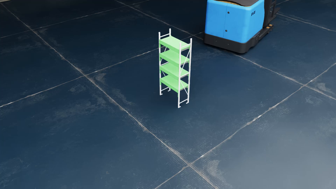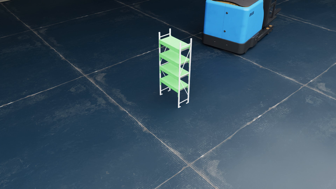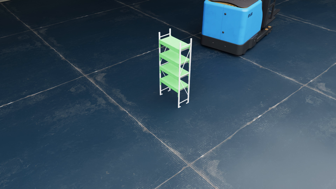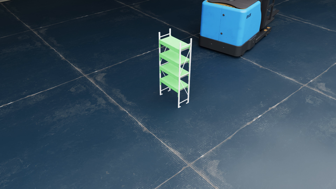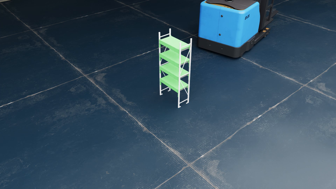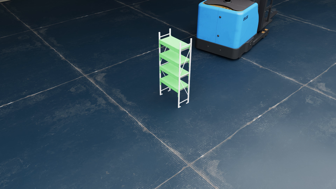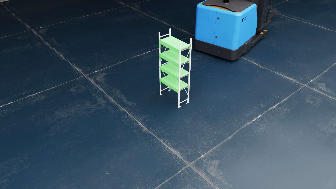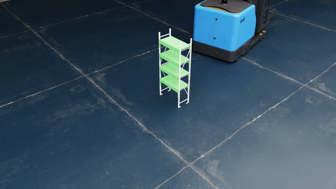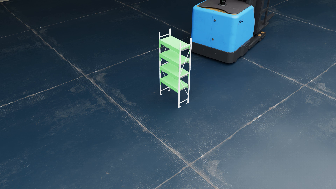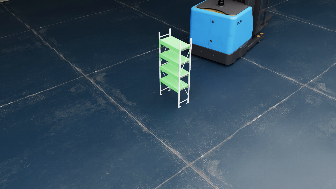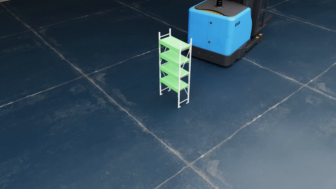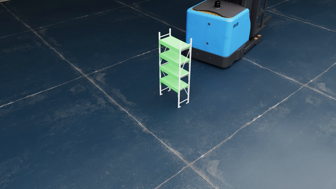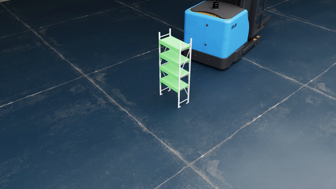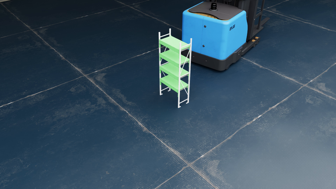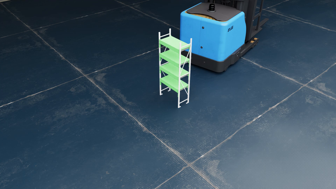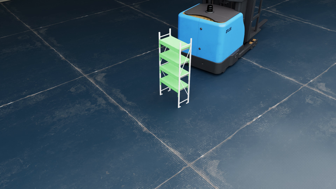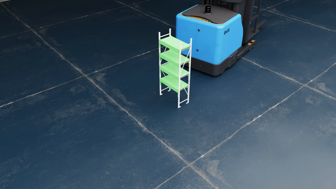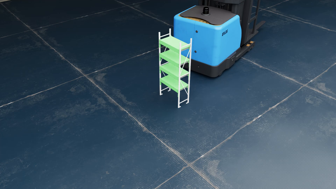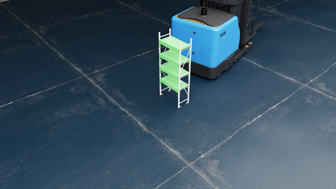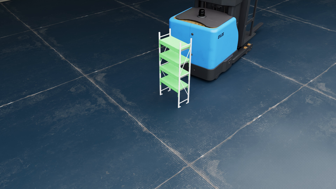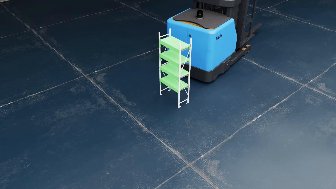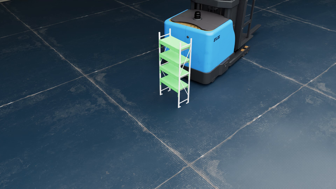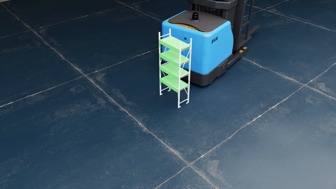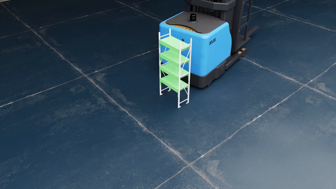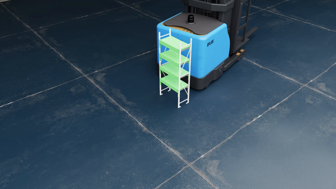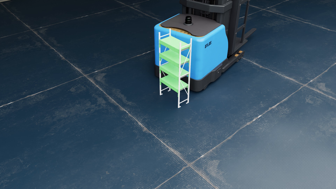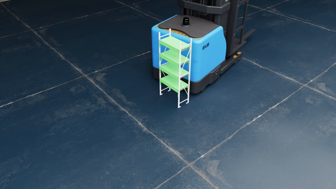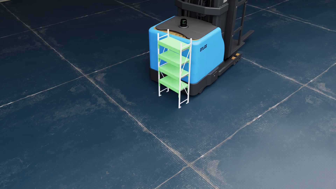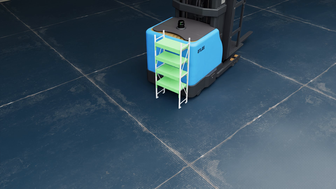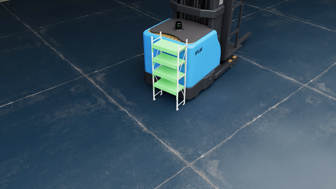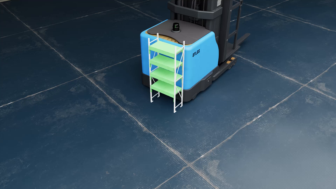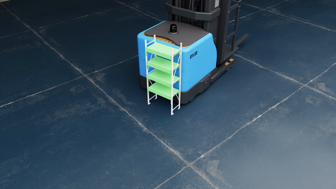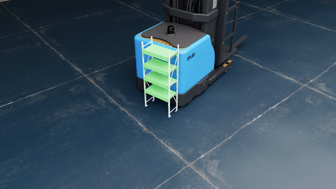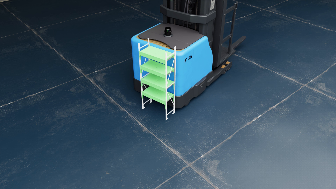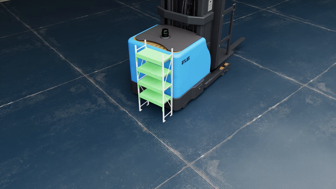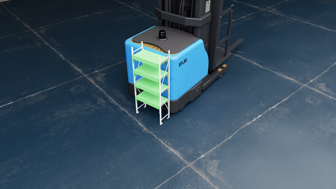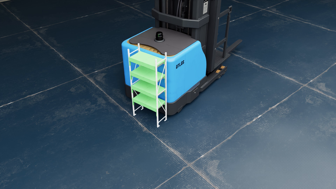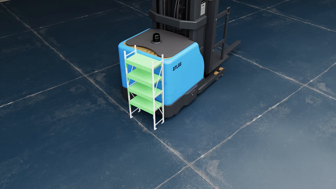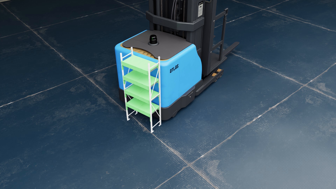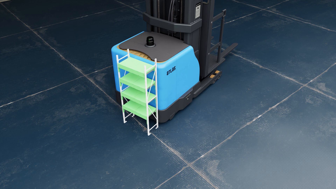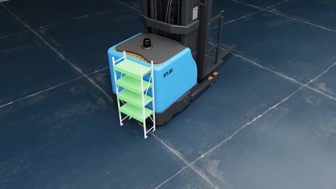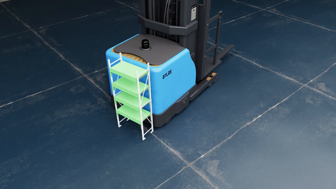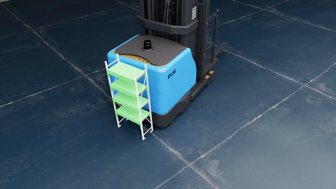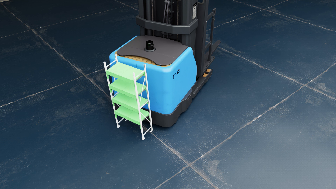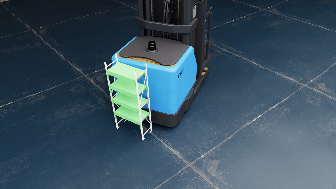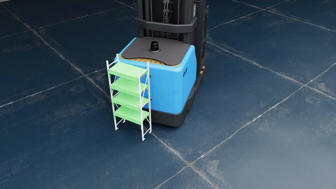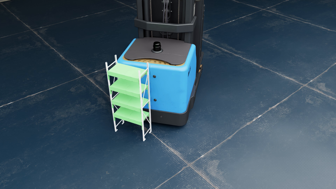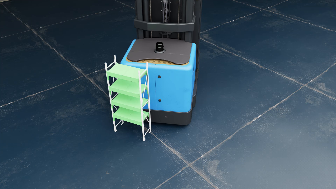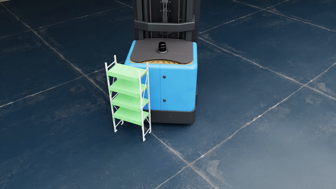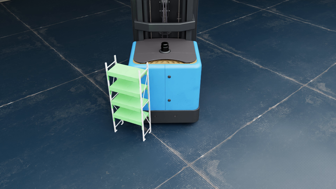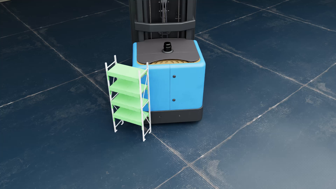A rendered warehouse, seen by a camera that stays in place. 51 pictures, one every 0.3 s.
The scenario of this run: A forklift runs into an object in its way.
